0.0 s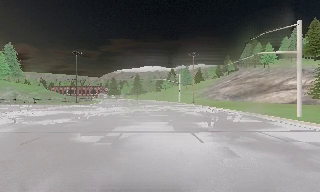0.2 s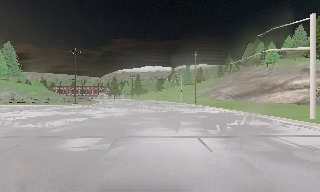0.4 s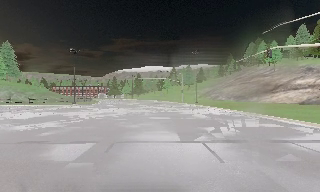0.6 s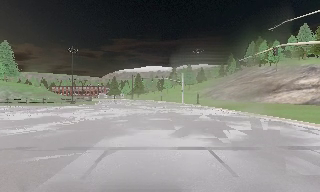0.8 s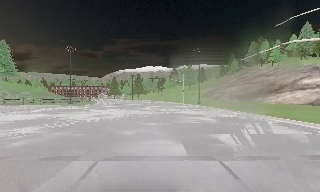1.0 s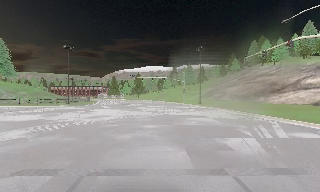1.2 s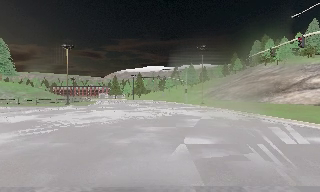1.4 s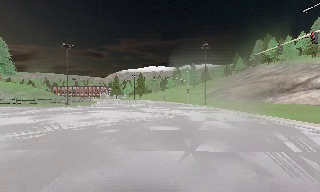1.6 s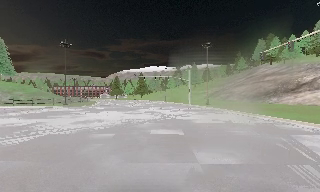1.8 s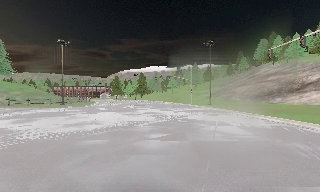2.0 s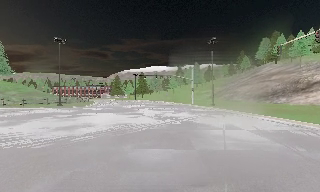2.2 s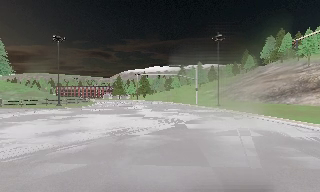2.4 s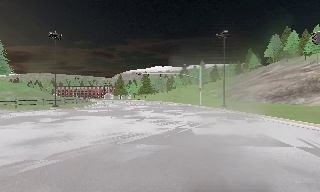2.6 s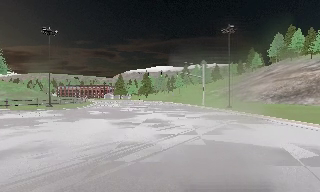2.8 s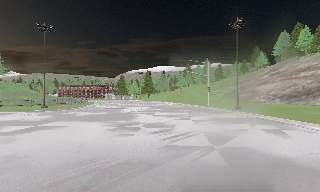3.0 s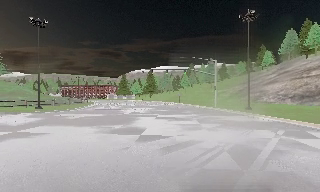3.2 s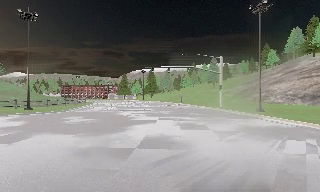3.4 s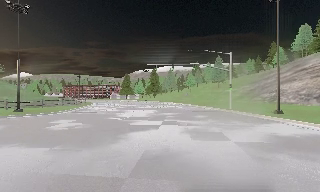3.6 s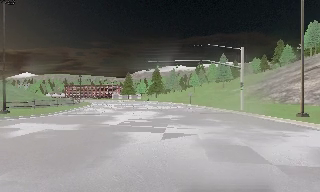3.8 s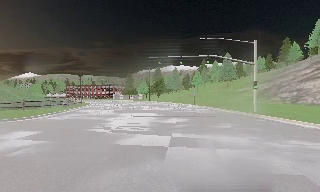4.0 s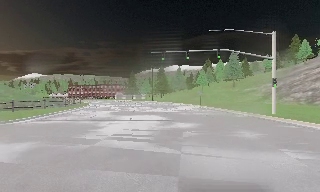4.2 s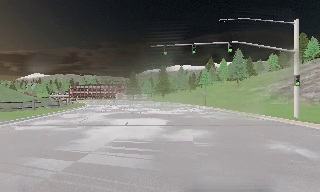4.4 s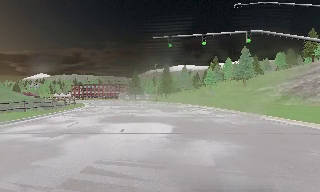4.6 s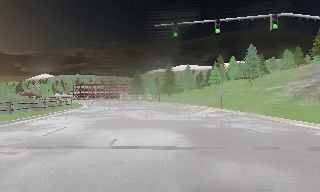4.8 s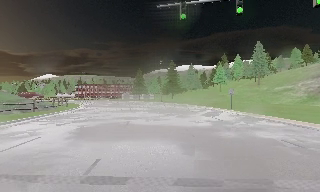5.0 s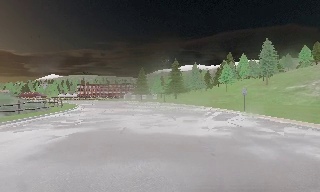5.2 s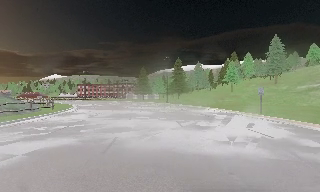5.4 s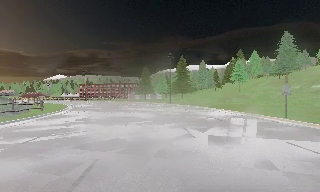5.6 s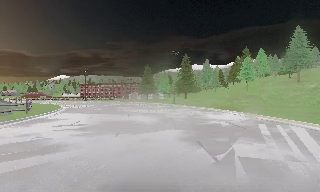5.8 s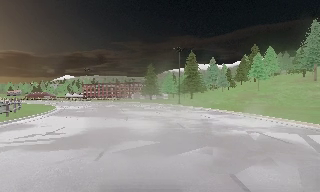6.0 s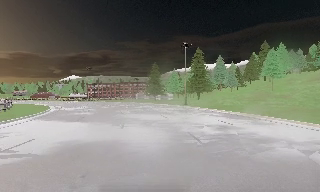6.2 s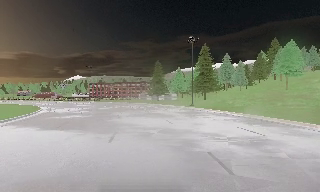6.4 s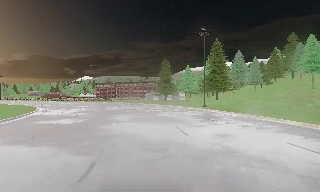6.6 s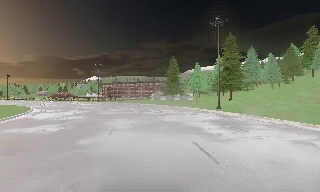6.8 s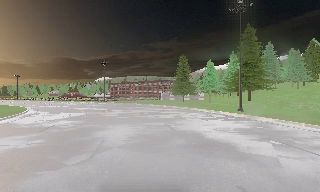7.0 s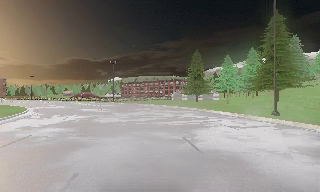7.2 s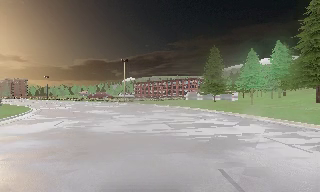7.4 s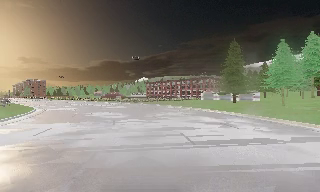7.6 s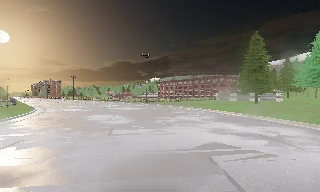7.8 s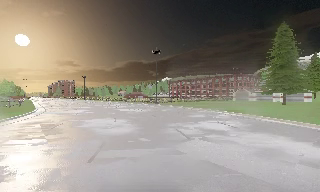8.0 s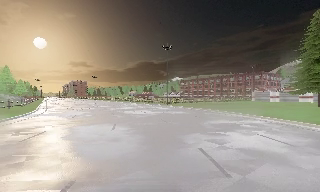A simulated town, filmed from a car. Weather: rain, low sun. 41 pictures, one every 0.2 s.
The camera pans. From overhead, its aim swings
counterclockwise.
The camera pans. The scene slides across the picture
to the right.
0.0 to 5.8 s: The camera swings to its left by about 20 degrees, and the scene slides to the right. It travels forward, about 50 m, so what stands in front looms larger. It gains speed.
5.8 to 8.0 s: The scene slides to the right, as the camera pans about 35 degrees to its left. It travels forward, about 35 m.
The film runs forward here.
